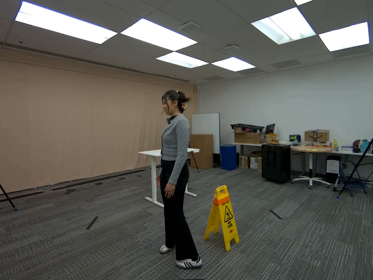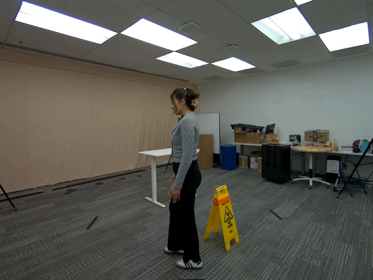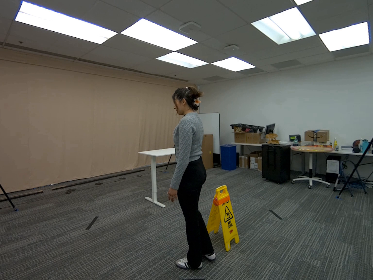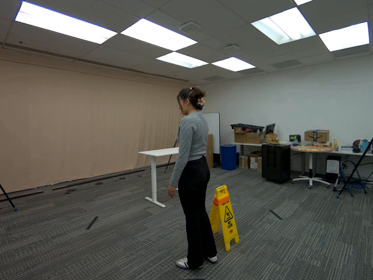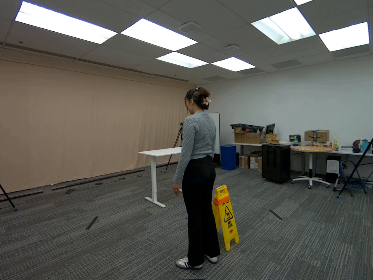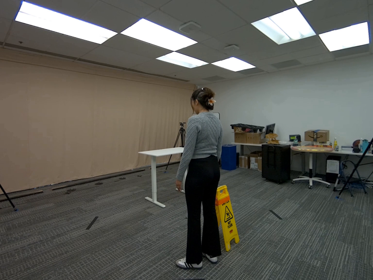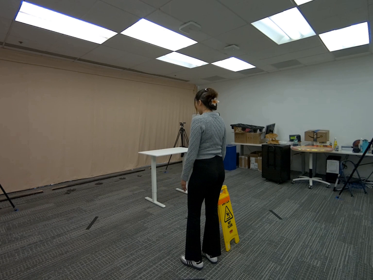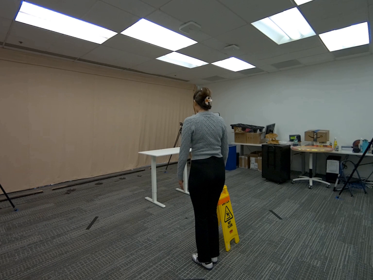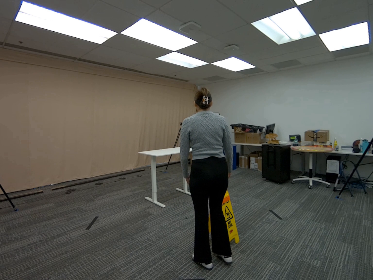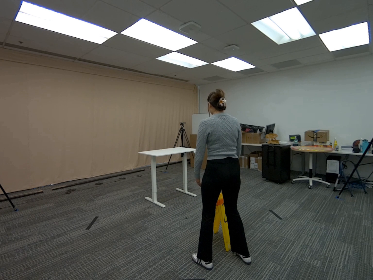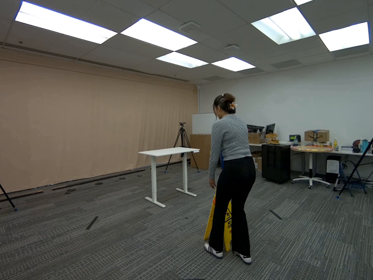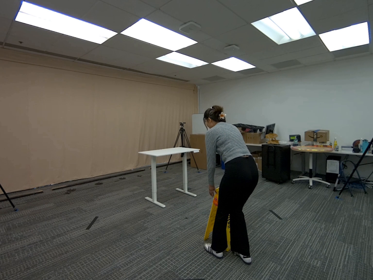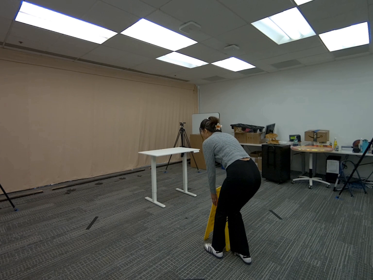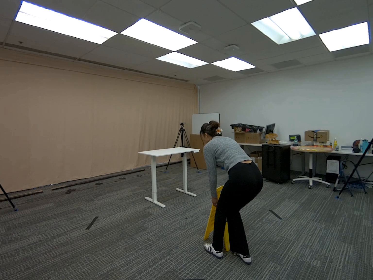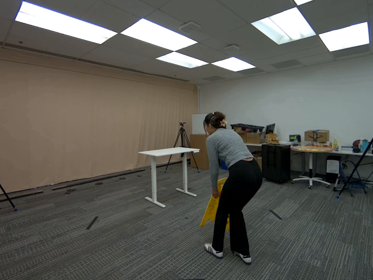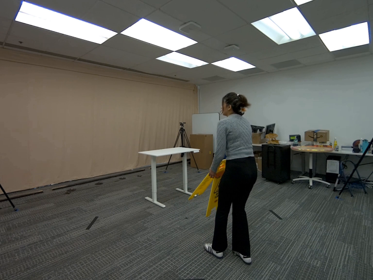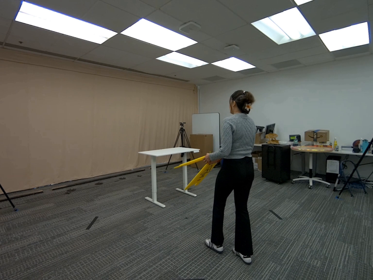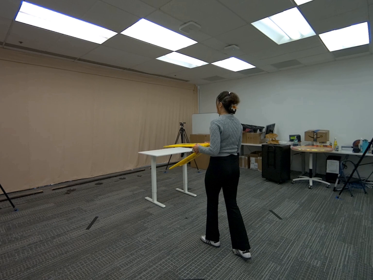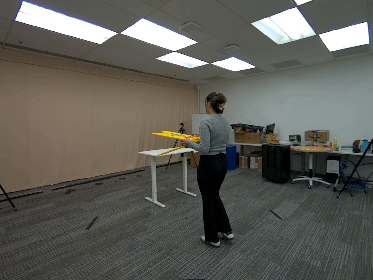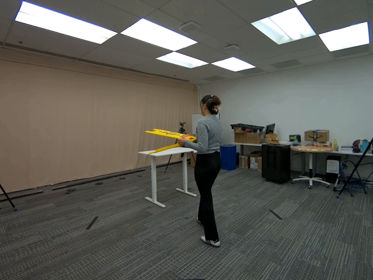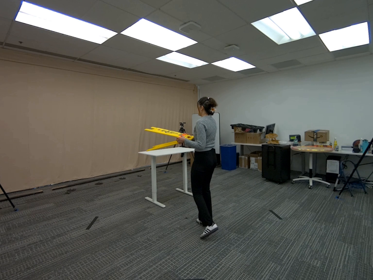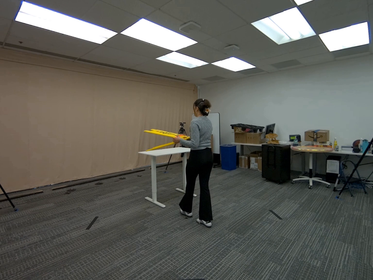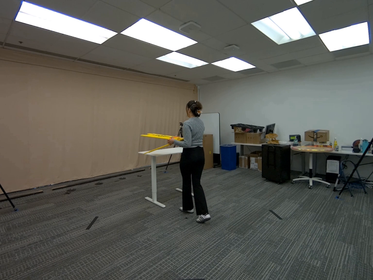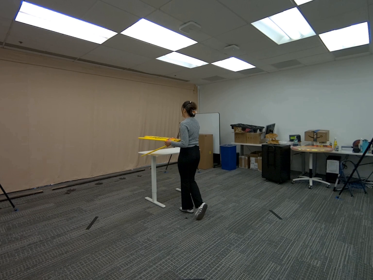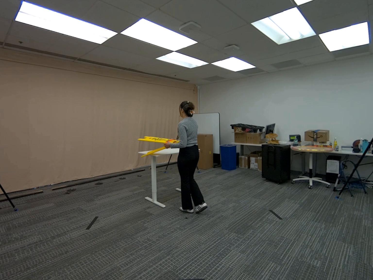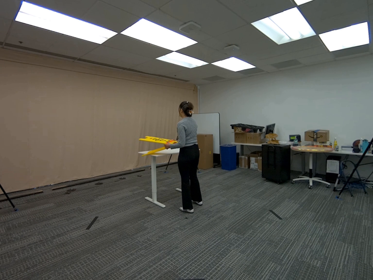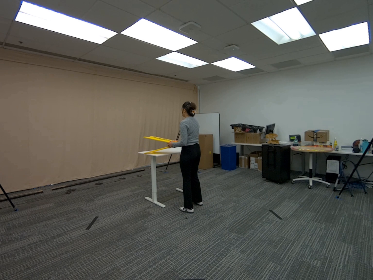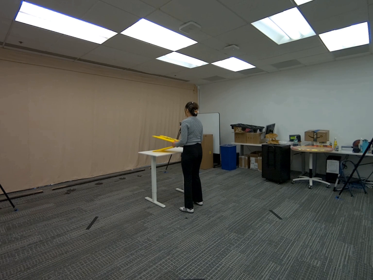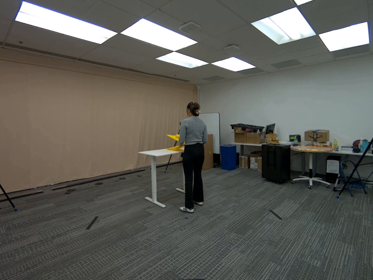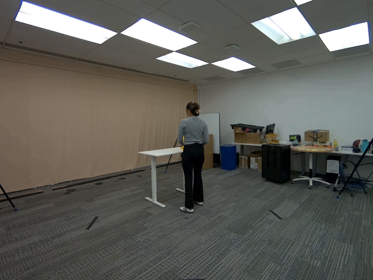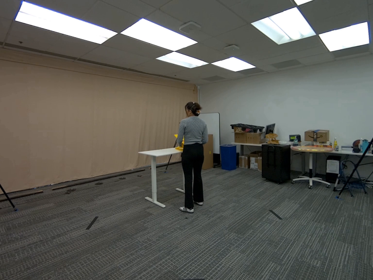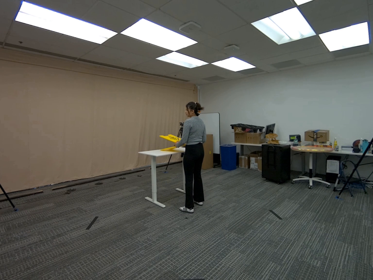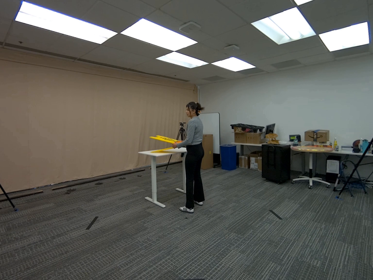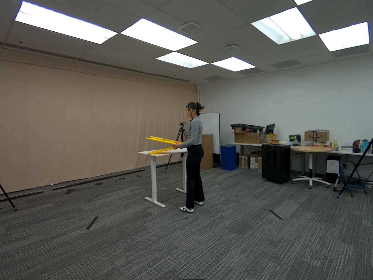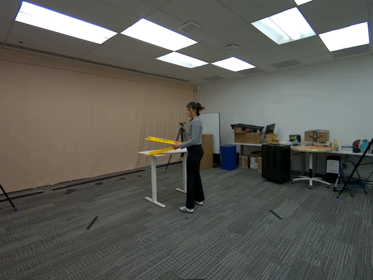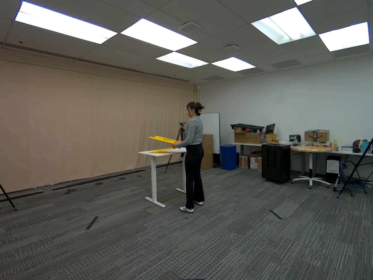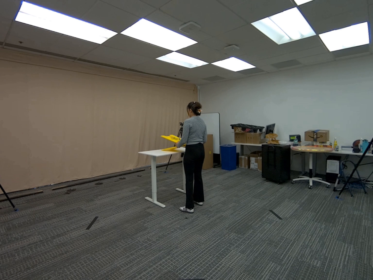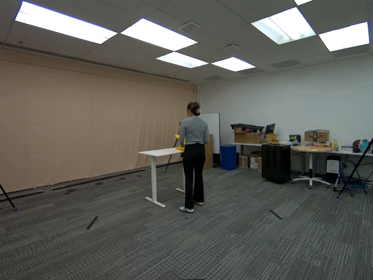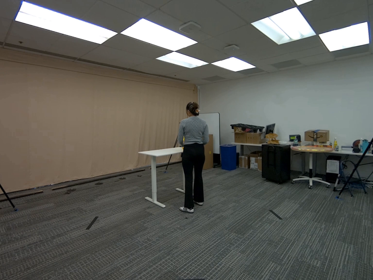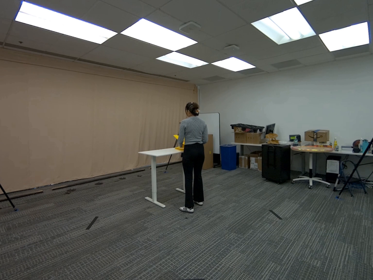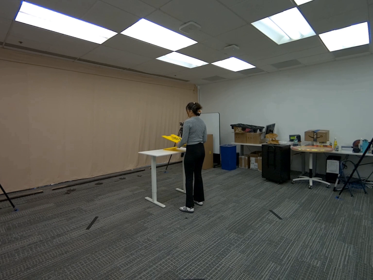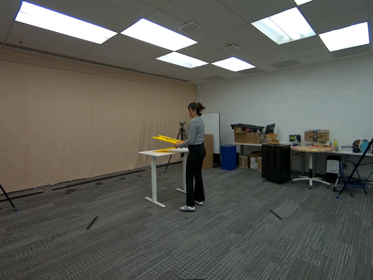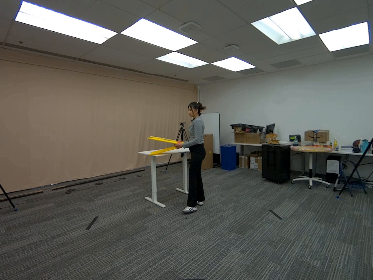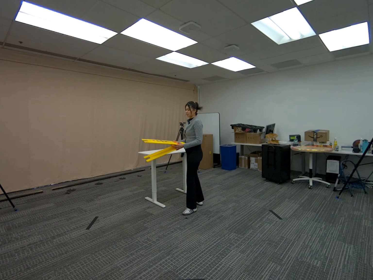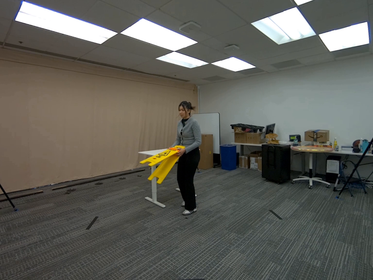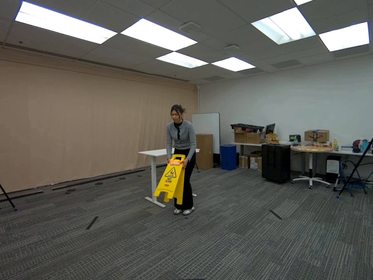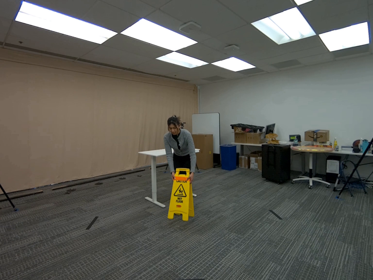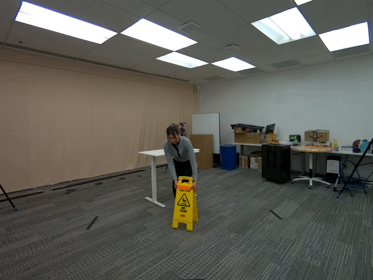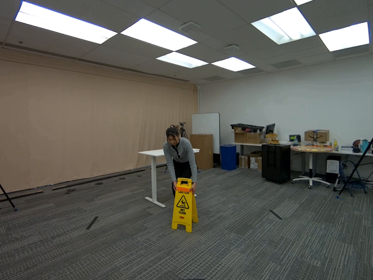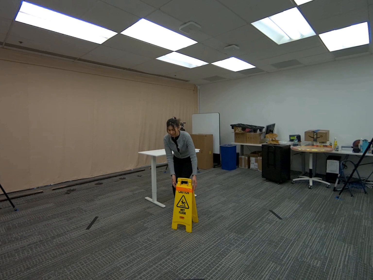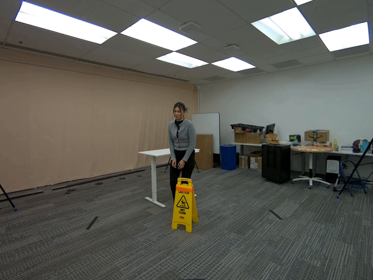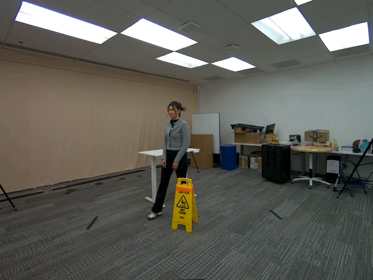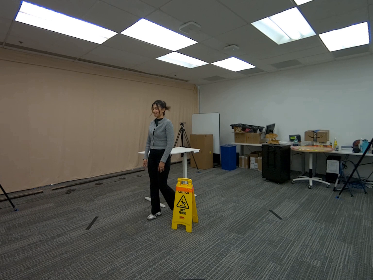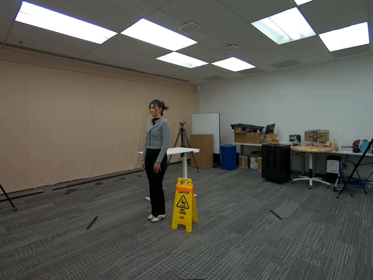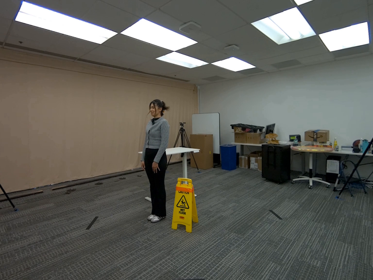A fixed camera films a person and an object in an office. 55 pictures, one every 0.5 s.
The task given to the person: Walk to the wet floor sign standing upright on the ground and pick it up with both hands. Hold the sign up as you walk toward the white desk and place it on the desk. While keeping contact with the sign, slide it from one side of the desk to the other, then lift it and place it back on the ground.
